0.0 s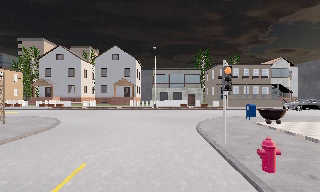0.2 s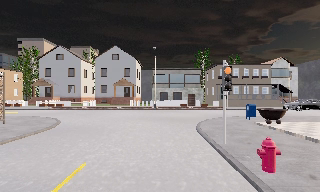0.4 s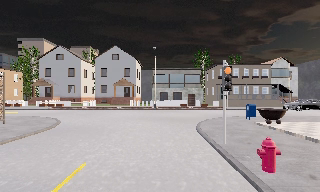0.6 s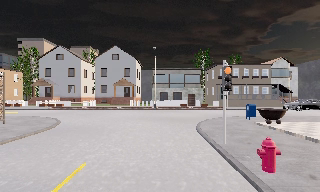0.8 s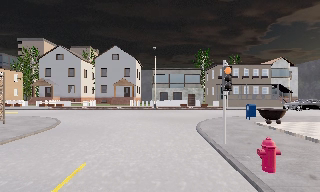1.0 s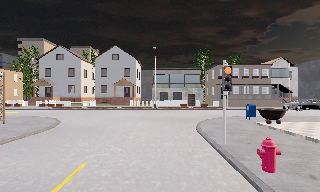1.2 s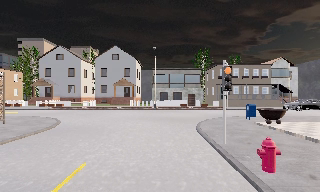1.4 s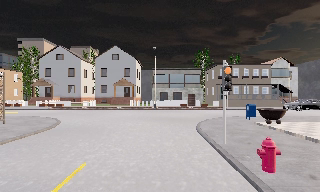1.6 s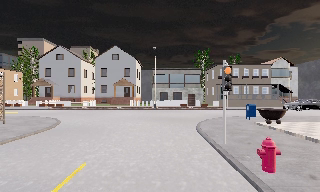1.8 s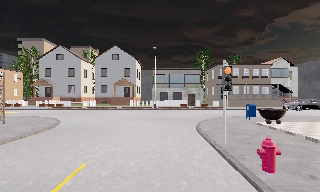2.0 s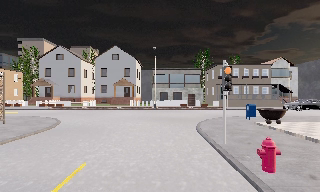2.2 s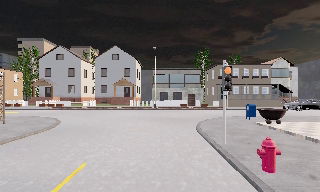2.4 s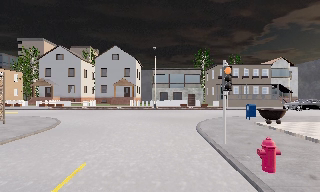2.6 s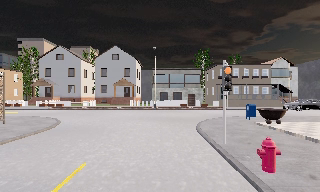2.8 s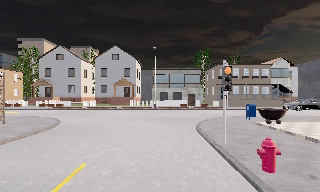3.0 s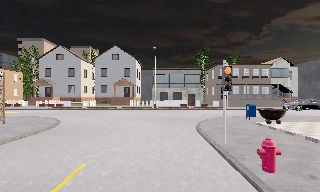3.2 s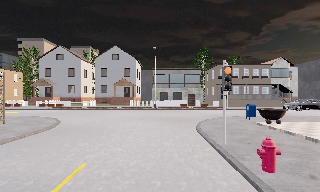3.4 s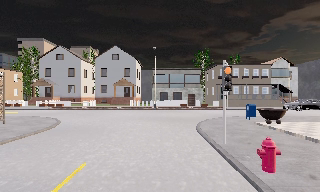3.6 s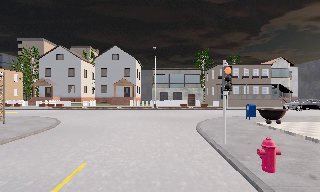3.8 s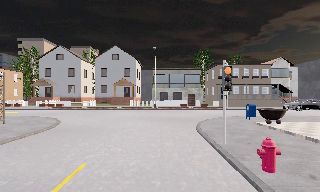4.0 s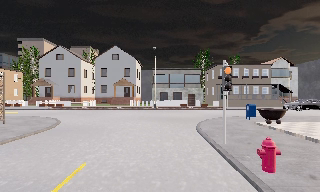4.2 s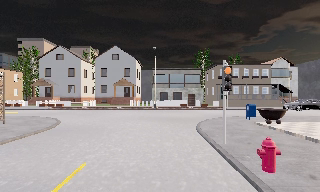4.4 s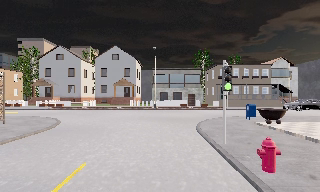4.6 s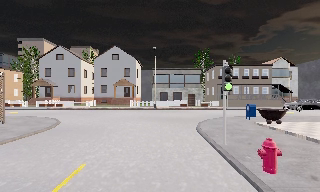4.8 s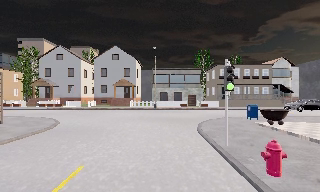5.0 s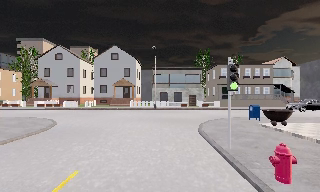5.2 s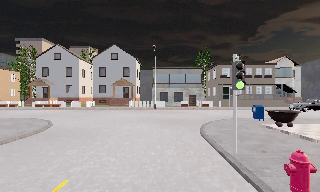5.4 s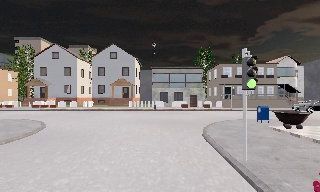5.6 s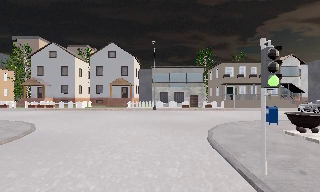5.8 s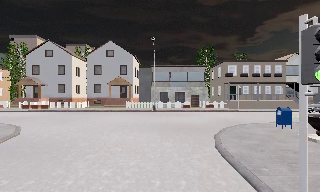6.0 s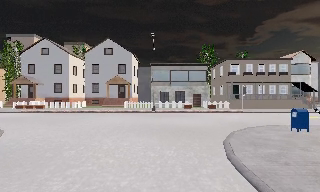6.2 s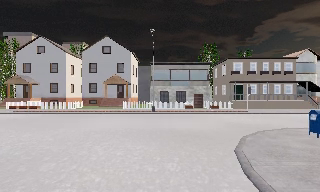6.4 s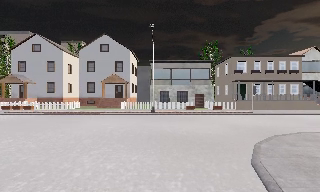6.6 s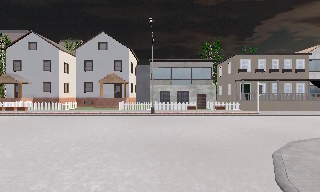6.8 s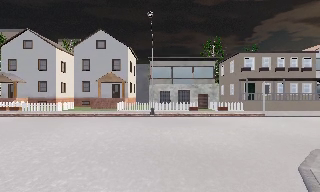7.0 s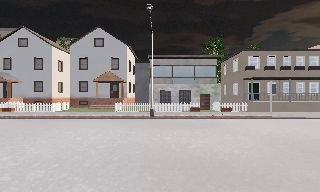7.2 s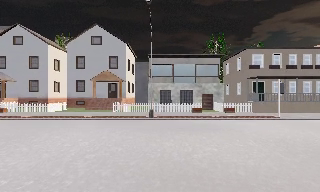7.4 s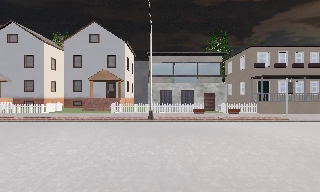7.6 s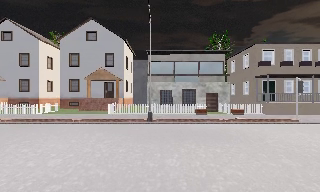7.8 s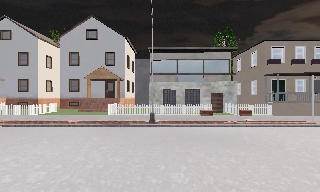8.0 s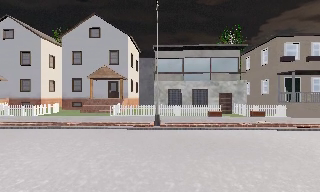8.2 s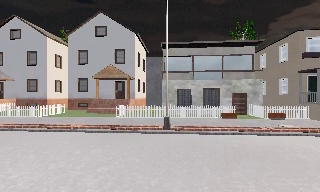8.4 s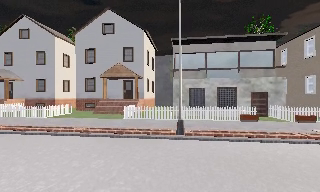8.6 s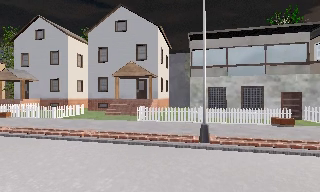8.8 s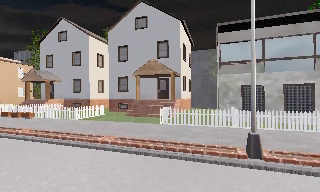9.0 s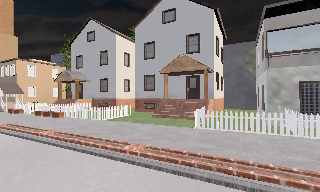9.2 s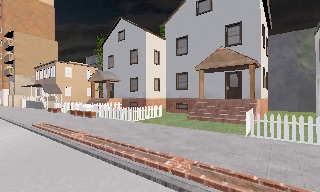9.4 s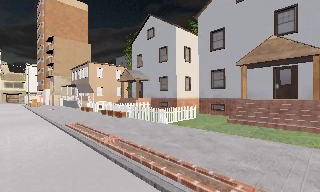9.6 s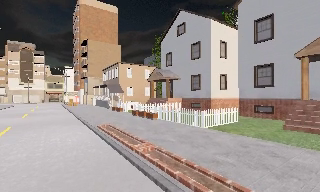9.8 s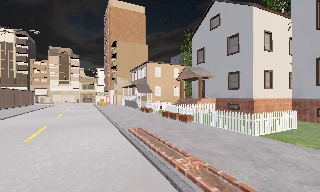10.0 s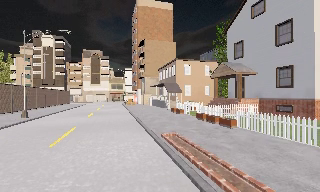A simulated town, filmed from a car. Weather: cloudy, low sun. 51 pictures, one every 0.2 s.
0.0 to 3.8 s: The camera keeps its place and its aim.
3.8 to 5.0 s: The camera shifts only a little, or ends up much as it began.
5.0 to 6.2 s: The camera travels forward, about 5 m, so what stands in front looms larger. It gains speed.
6.2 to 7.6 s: The camera travels forward, about 6 m, so what stands in front looms larger.
7.6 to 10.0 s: The camera swings to its left by about 75 degrees, and the scene slides to the right. It travels forward, about 15 m.
The film runs forward here.
